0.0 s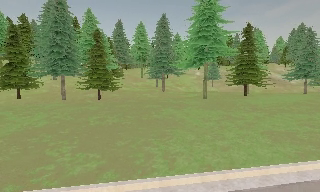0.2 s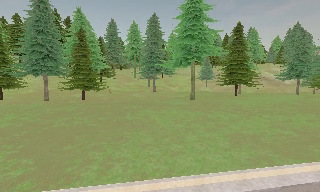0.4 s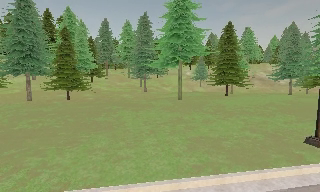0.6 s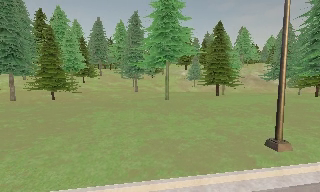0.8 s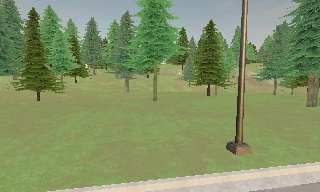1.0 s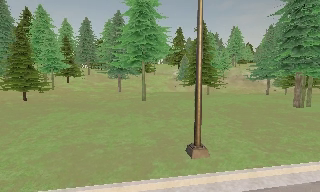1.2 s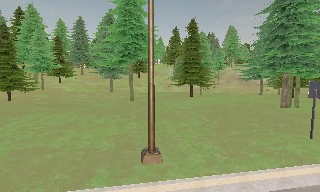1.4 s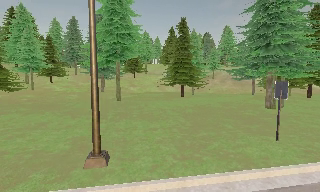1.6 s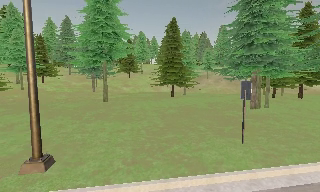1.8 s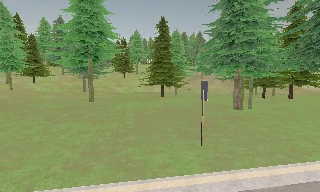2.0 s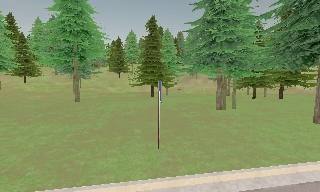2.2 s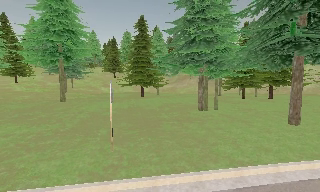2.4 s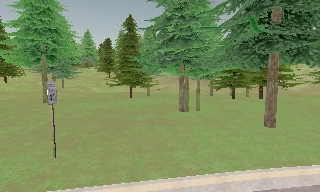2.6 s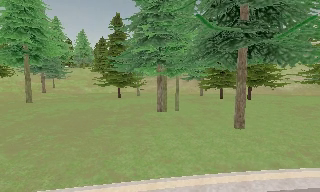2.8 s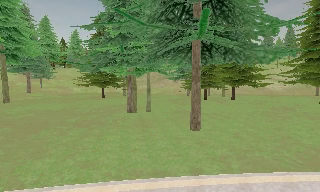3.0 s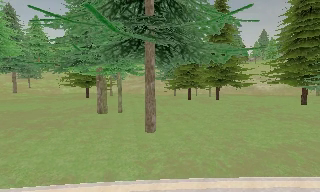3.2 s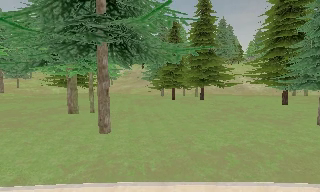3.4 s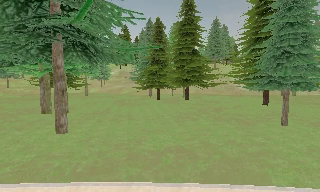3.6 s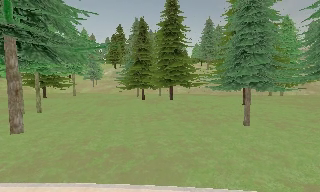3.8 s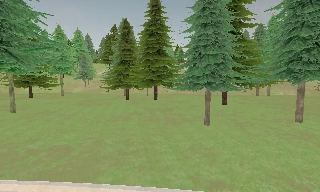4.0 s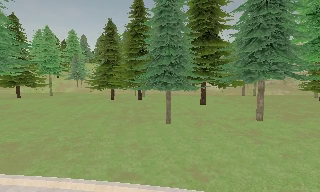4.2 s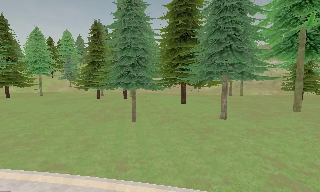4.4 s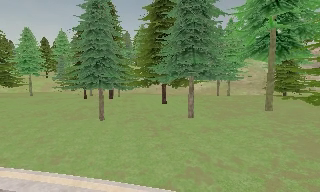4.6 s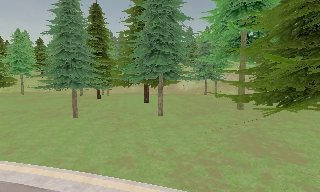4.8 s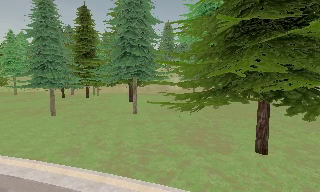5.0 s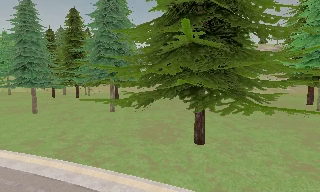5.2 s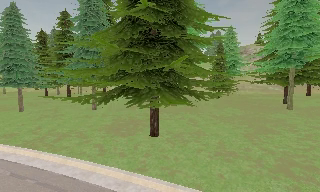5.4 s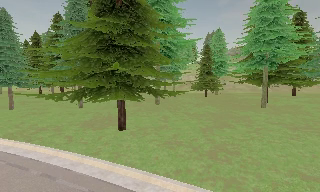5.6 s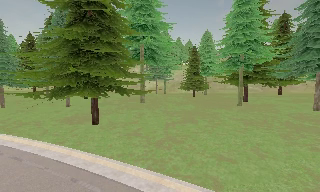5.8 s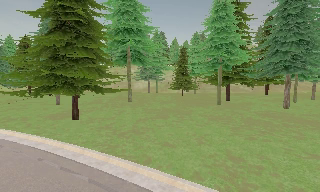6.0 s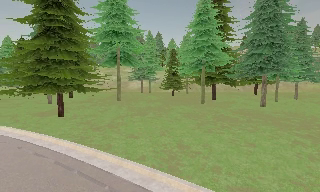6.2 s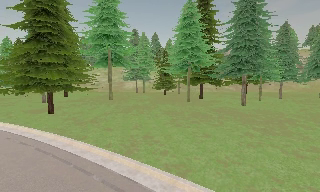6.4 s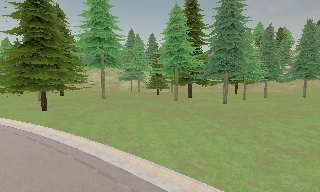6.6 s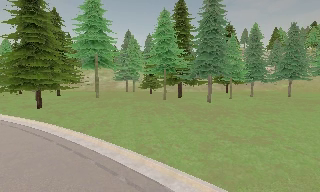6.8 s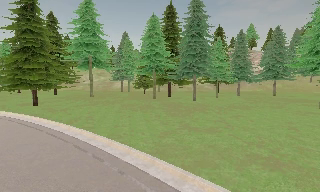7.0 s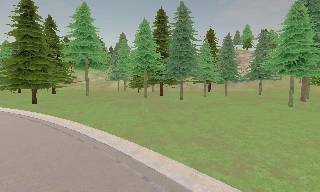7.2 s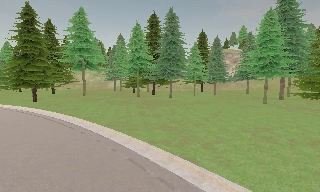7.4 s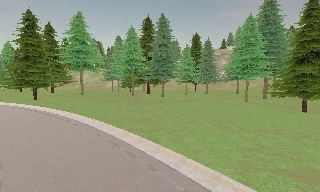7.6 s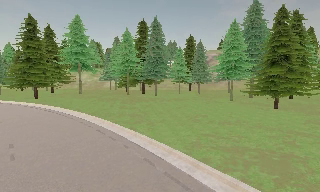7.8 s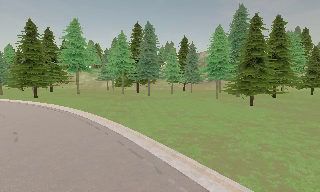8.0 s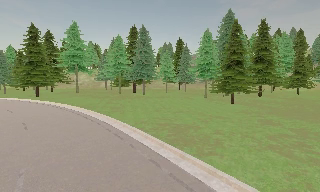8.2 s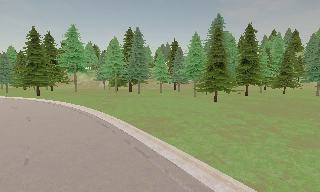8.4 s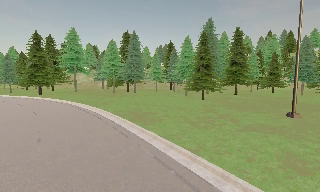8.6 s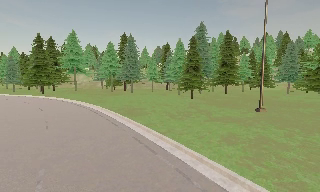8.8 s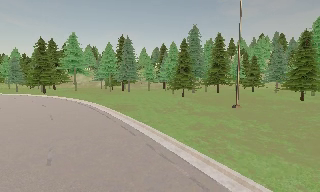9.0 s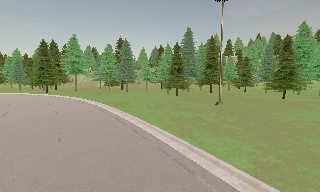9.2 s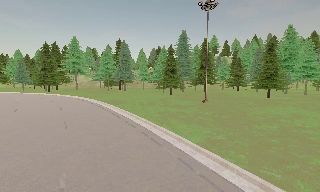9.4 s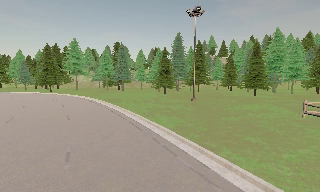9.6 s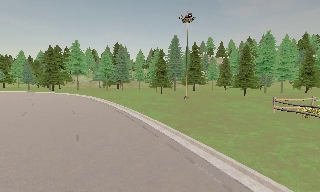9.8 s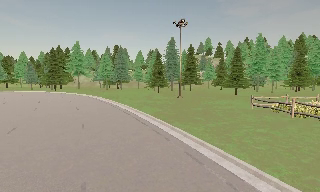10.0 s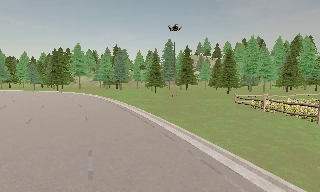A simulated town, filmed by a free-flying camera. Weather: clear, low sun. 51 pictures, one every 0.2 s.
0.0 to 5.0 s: The camera travels to its right, about 50 m, so close, fixed things drift to the left.
5.0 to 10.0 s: The camera travels backward and to its right, about 50 m, so what stands in front gets smaller.
The film runs backward here.
